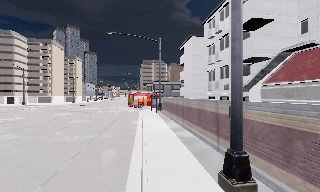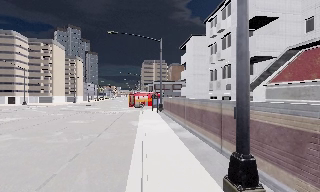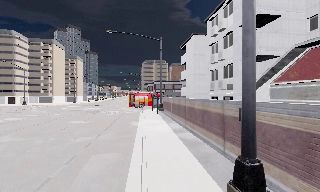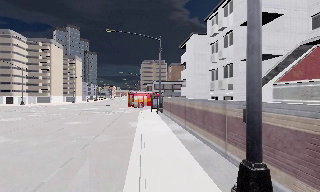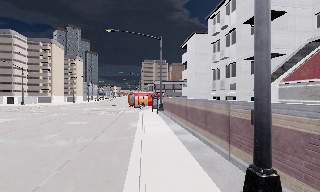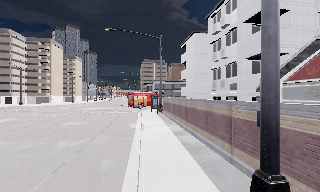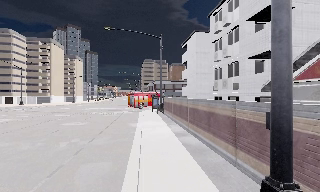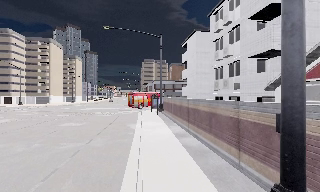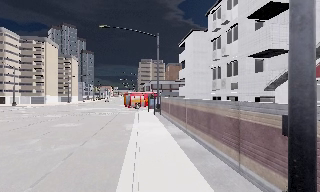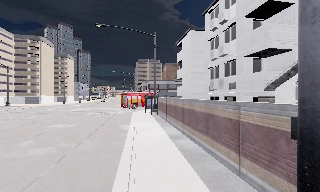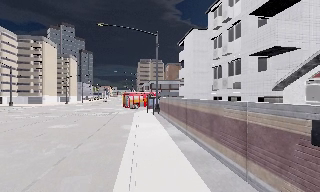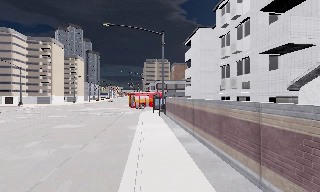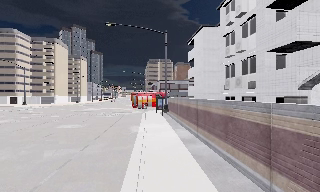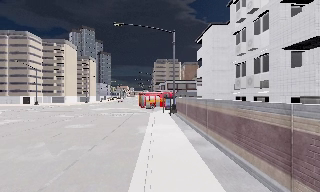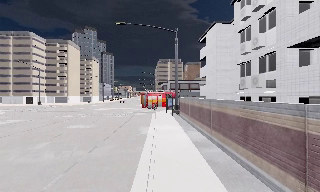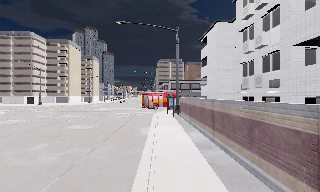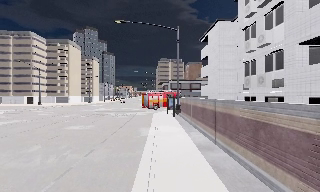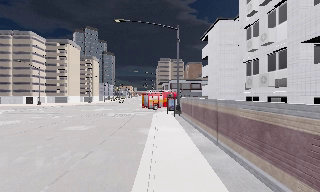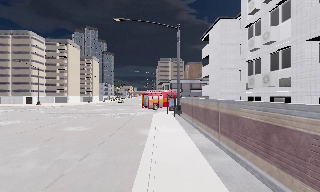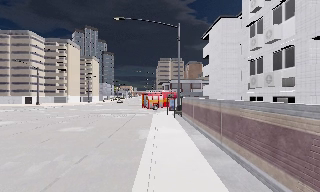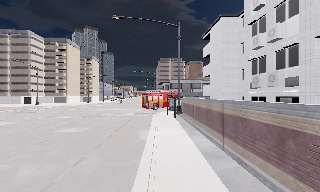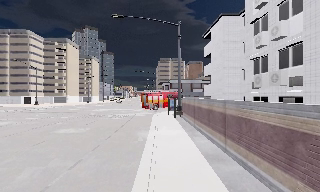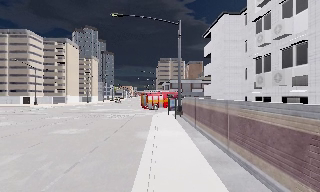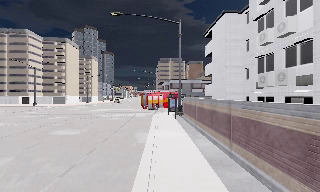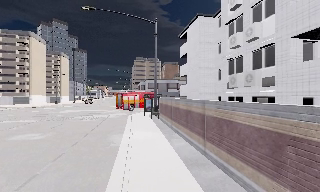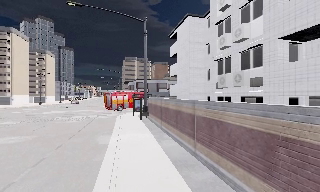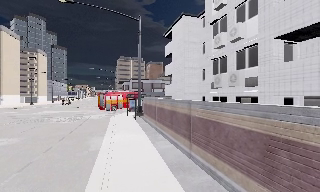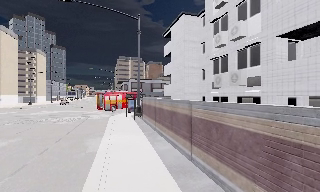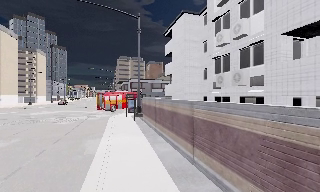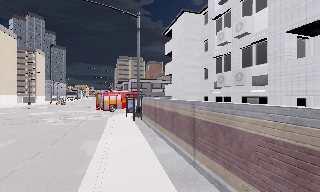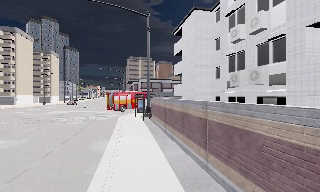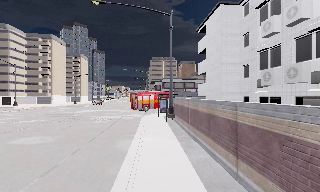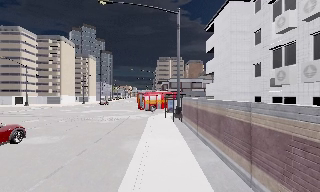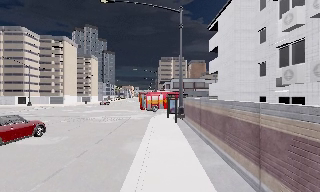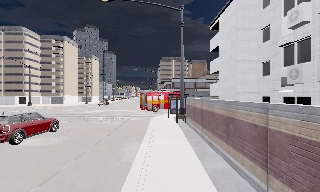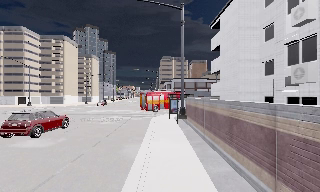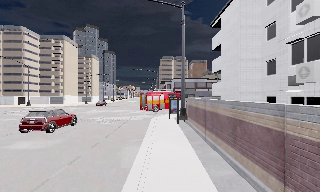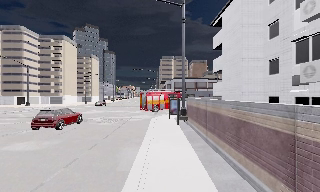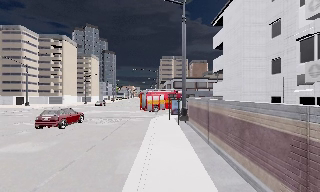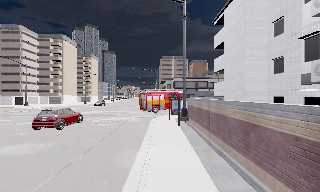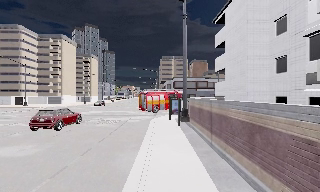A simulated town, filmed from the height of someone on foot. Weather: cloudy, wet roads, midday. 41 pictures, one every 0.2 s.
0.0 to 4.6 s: The camera travels forward, about 6 m, so what stands in front looms larger.
4.6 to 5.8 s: The camera pans to its right, which is clockwise from overhead, by about 15 degrees. It travels forward, about 1.5 m, so what stands in front looms larger.
5.8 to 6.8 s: The camera swings to its left by about 15 degrees, and the scene slides to the right. It travels forward, about 1.5 m, so what stands in front looms larger.
6.8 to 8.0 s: The camera travels forward, about 1.5 m, so what stands in front looms larger.
The film runs forward here.
